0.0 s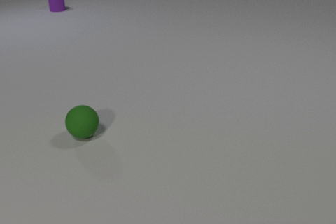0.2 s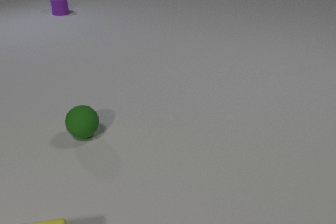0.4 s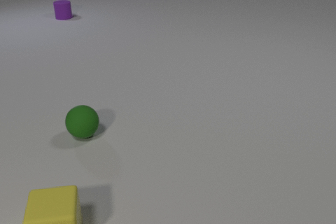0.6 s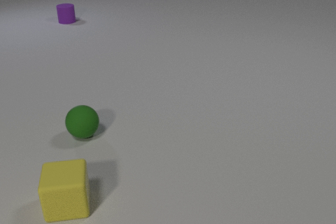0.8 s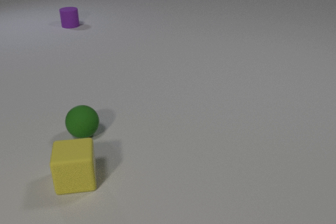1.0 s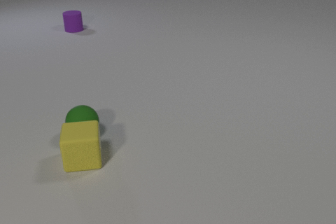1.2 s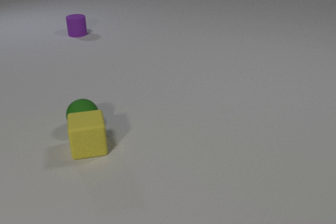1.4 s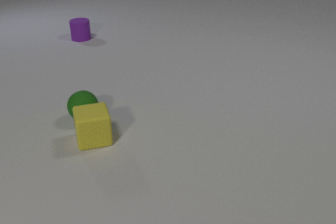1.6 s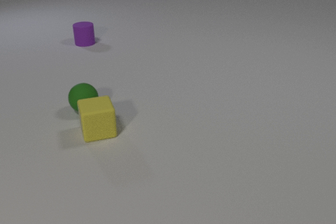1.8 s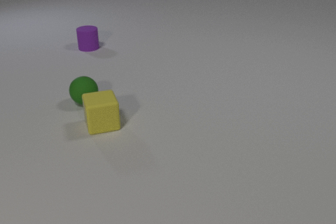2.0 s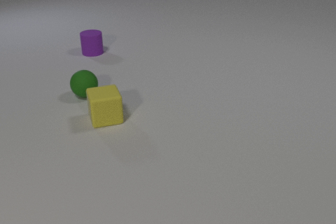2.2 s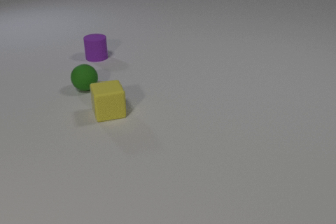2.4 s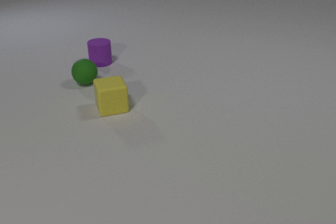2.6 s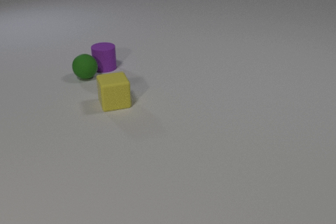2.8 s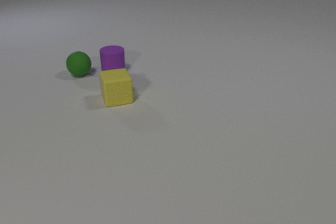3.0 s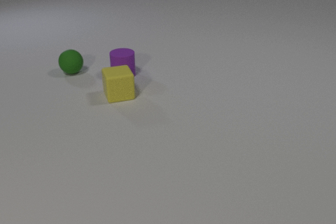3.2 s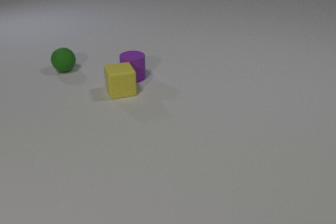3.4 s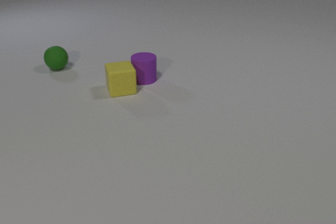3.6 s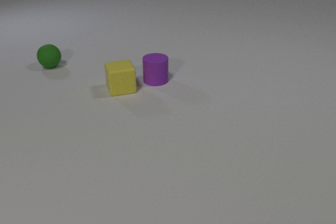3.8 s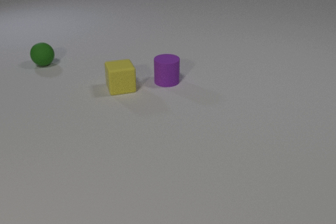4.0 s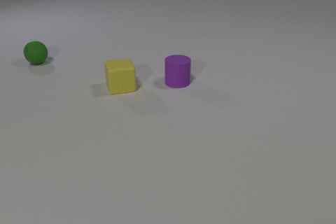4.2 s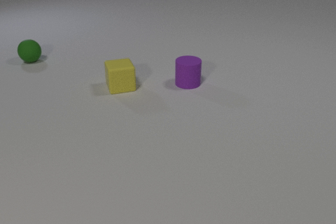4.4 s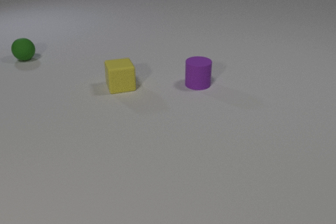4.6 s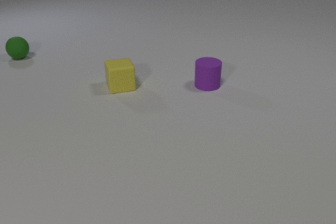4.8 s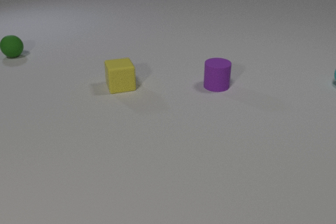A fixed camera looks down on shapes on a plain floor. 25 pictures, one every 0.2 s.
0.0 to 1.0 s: The yellow rubber cube comes in at the bottom edge, slides away from the camera. The purple rubber cylinder slides toward the camera.
1.0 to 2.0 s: The yellow rubber cube slides away from the camera. The green rubber sphere rolls away from the camera. The purple rubber cylinder slides toward the camera. The yellow rubber cube and the green rubber sphere collide.
2.0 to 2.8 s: The yellow rubber cube slides away from the camera. The green rubber sphere rolls away from the camera. The purple rubber cylinder slides toward the camera. The green rubber sphere and the purple rubber cylinder collide.
2.8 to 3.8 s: The yellow rubber cube slides away from the camera. The green rubber sphere rolls away from the camera and to the left. The purple rubber cylinder slides to the right and toward the camera. The yellow rubber cube and the purple rubber cylinder collide.
3.8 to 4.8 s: The green rubber sphere rolls away from the camera and to the left. The purple rubber cylinder slides to the right.
How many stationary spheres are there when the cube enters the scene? 1.
How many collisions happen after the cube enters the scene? 3.
How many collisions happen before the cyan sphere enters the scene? 3.
